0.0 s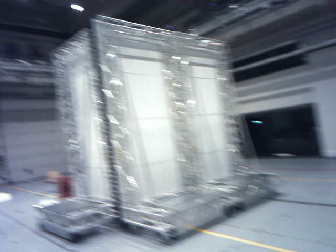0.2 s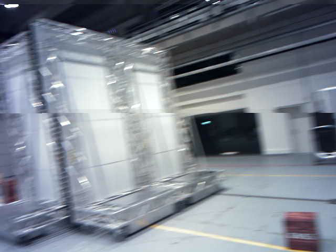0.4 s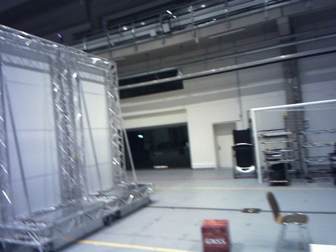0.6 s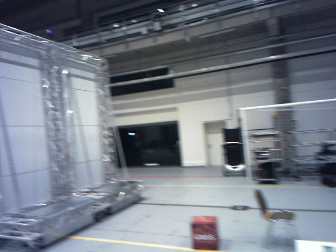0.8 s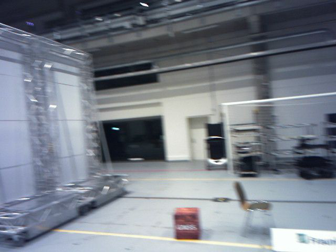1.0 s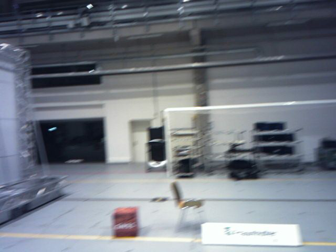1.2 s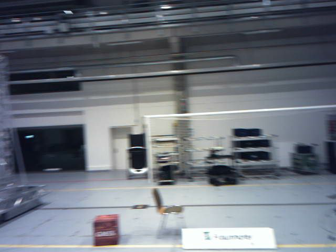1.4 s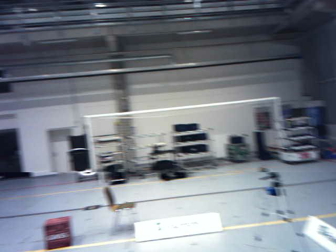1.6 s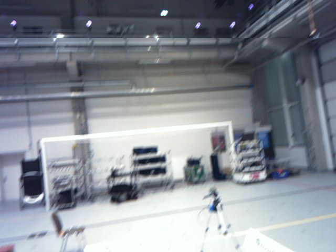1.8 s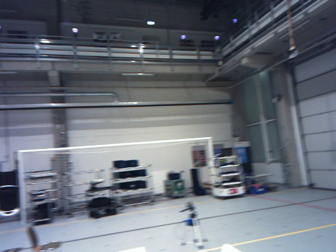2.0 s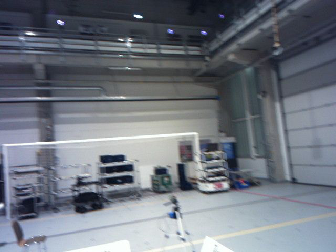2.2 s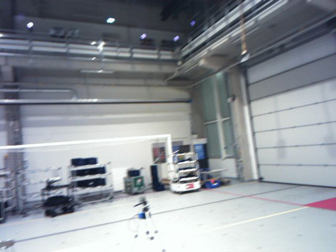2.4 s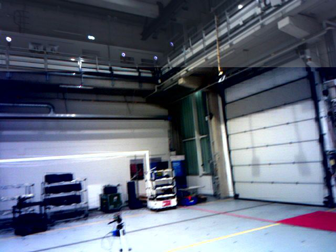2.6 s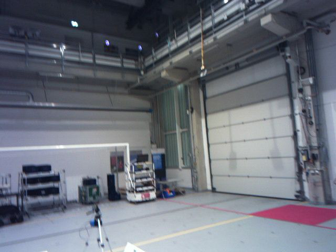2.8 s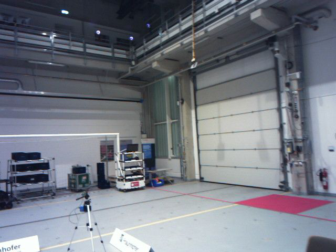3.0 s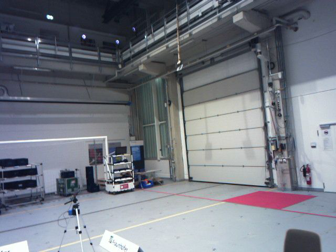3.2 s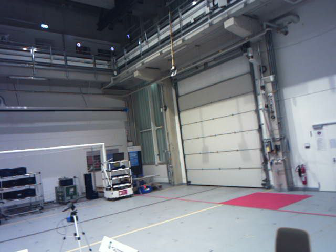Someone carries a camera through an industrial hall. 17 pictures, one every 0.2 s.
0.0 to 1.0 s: The camera swings to its right by about 40 degrees, and the scene slides to the left. It travels backward, about 0.9 m. It loses speed.
1.0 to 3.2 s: The camera swings to its right by about 45 degrees, and the scene slides to the left. It travels backward, about 1.8 m.
The film runs backward here.
